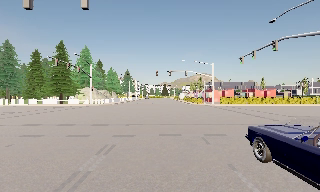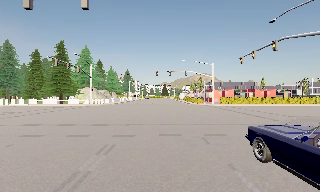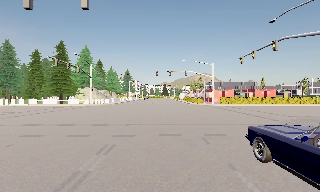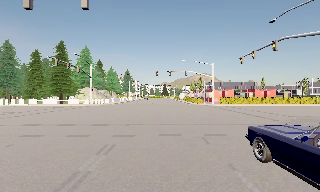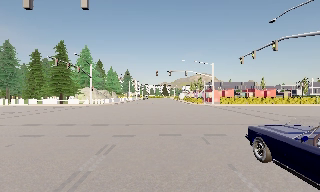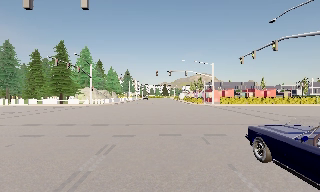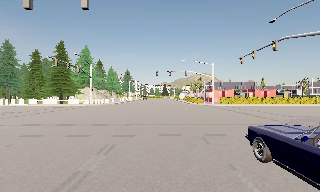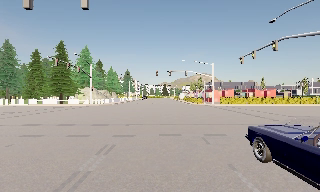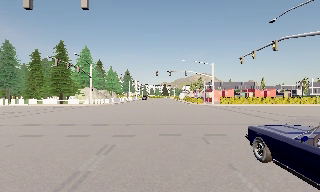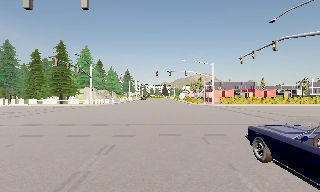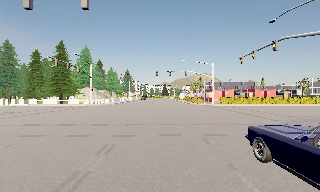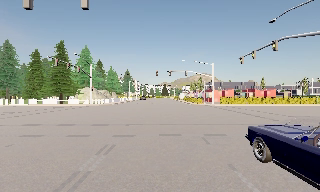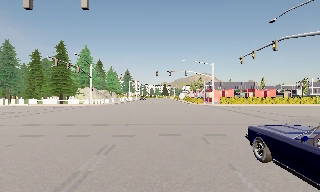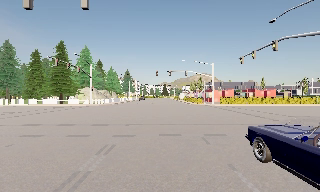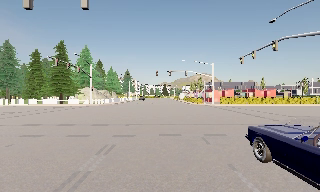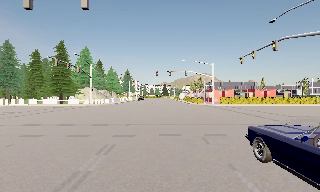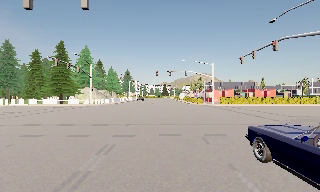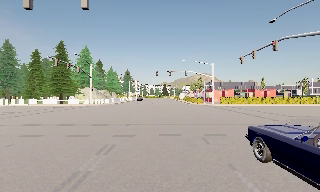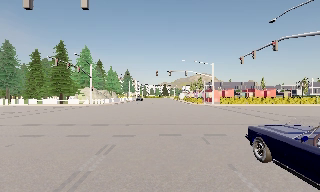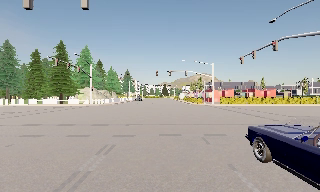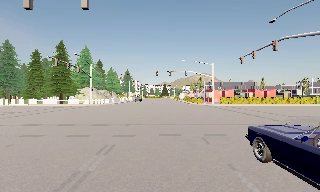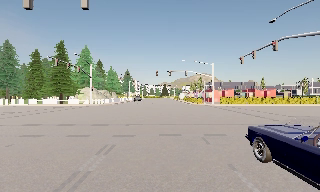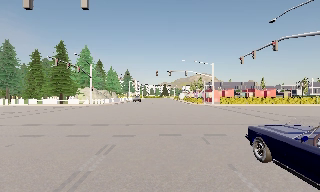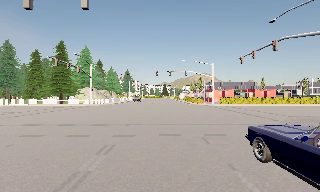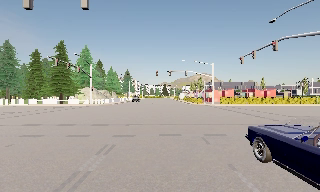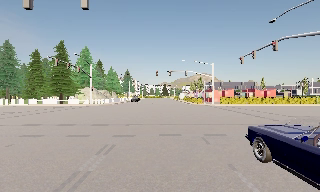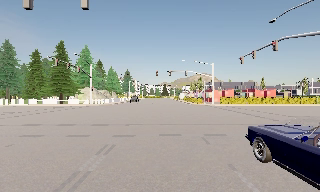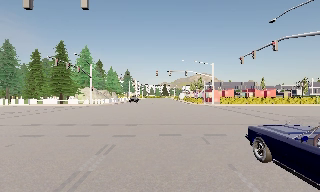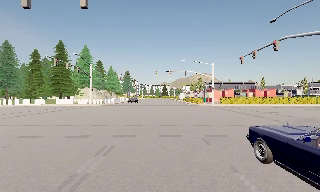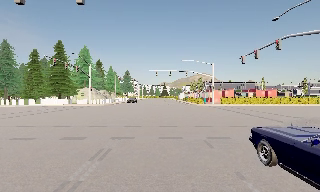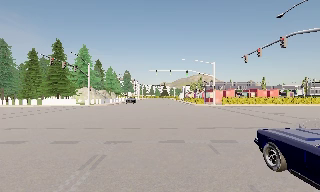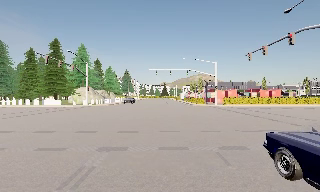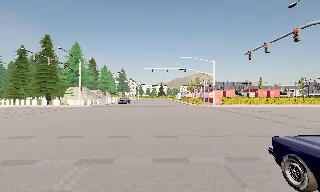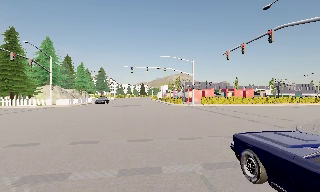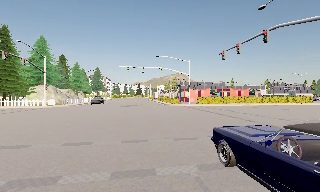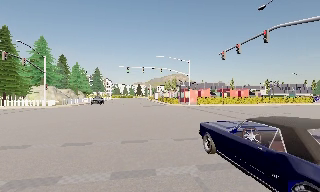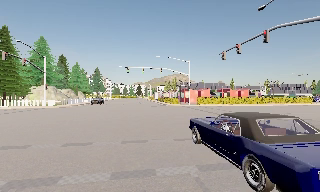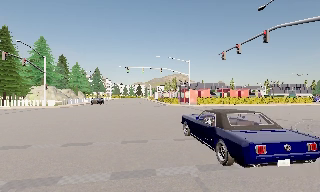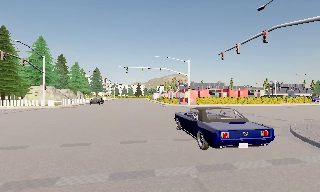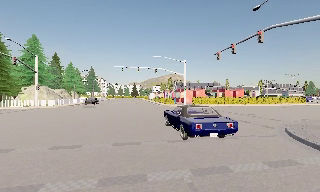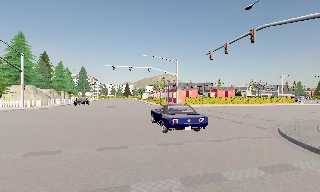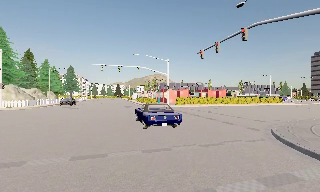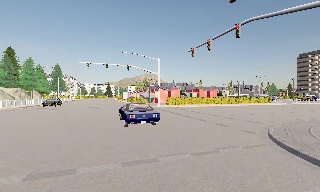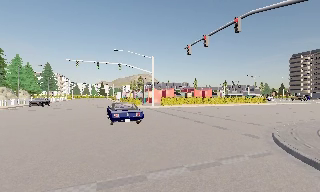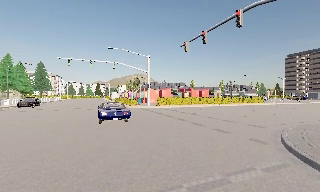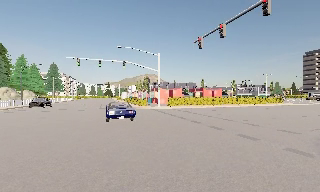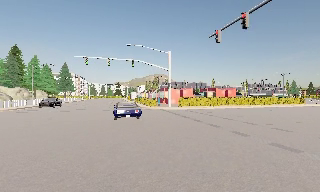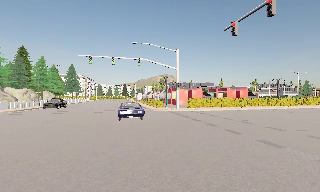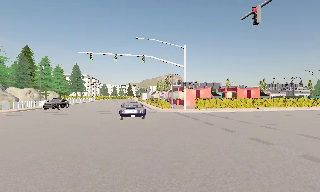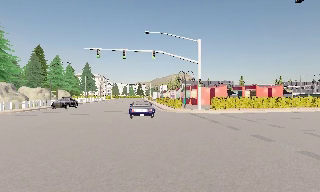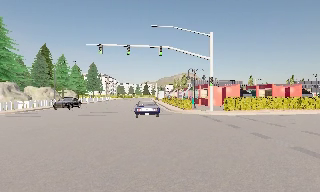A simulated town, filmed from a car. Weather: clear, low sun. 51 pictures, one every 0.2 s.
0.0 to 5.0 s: The camera keeps its place and its aim.
5.0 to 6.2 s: The camera travels forward, about 1.5 m, so what stands in front looms larger. It gains speed.
6.2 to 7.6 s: The camera travels forward, about 2 m, so what stands in front looms larger. It loses speed.
7.6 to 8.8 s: The scene slides to the left, as the camera pans about 15 degrees to its right. It travels forward, about 4 m, so what stands in front looms larger. It gains speed.
8.8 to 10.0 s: The scene slides to the right, as the camera pans about 15 degrees to its left. It travels forward, about 8 m, so what stands in front looms larger.
The film runs forward here.
